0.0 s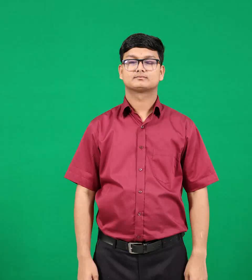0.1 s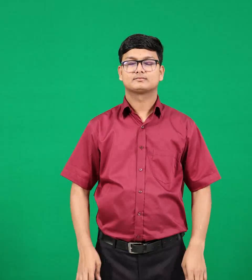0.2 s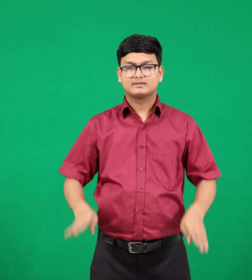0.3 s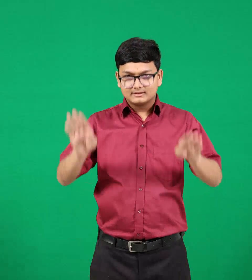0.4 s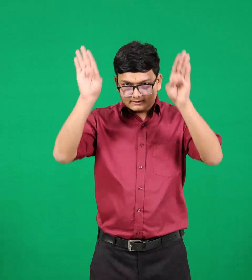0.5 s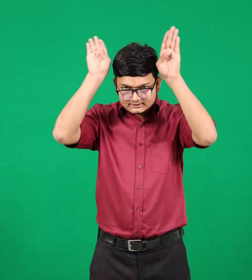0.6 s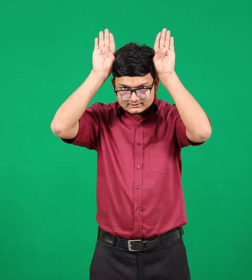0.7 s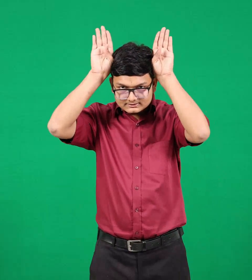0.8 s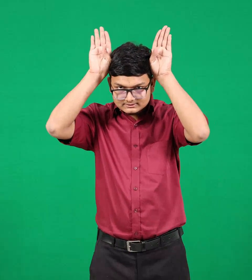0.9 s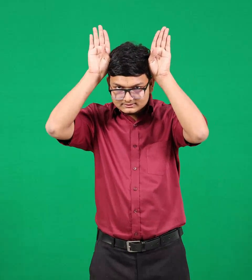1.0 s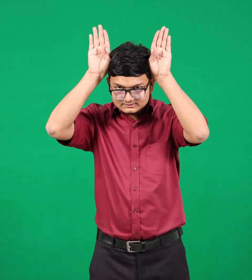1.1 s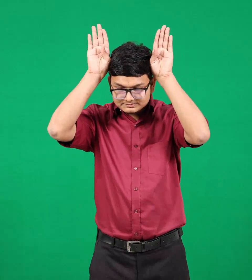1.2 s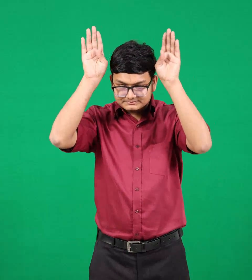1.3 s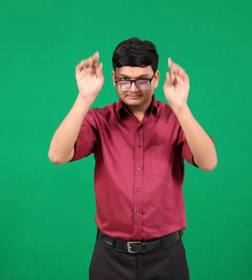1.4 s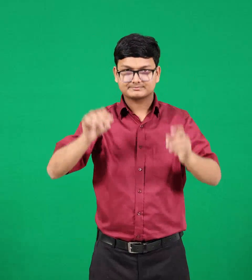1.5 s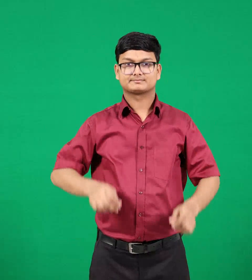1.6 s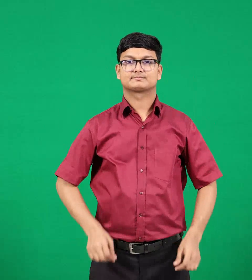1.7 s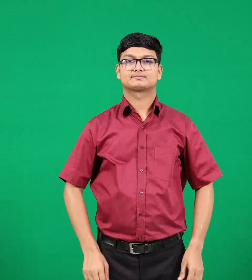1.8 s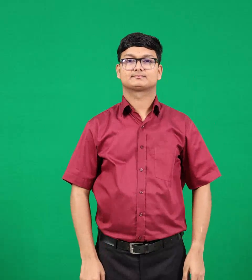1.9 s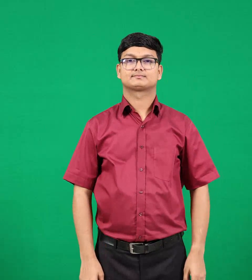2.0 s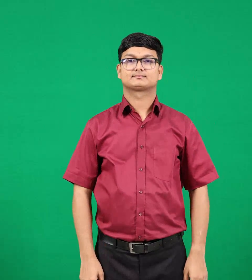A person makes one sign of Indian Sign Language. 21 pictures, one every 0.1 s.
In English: donkey
